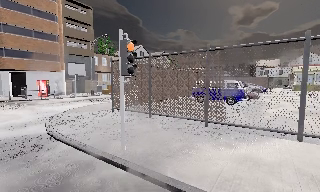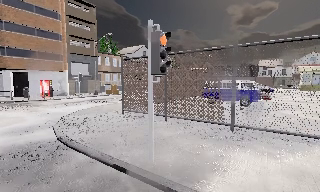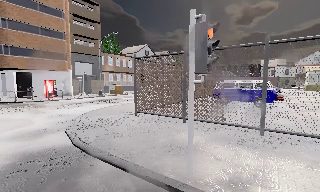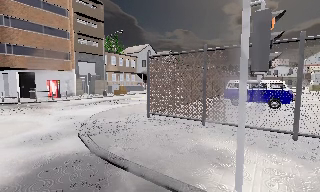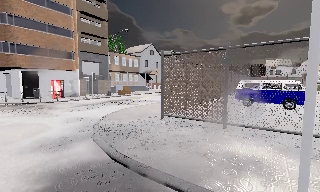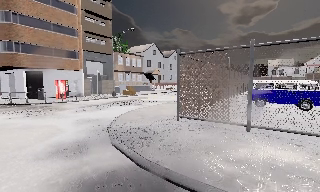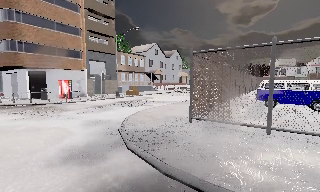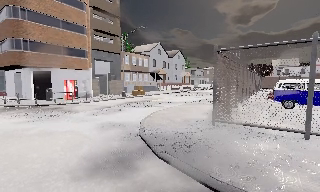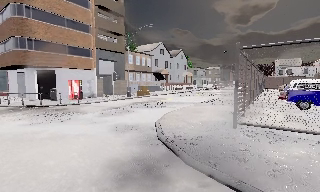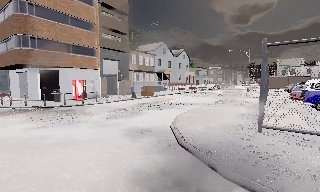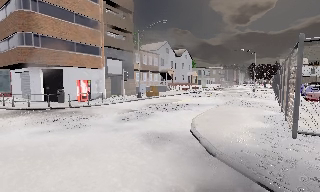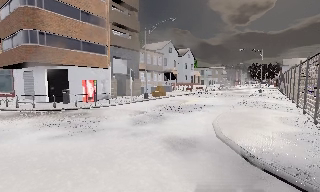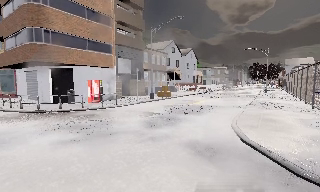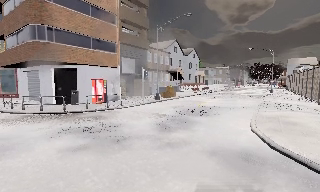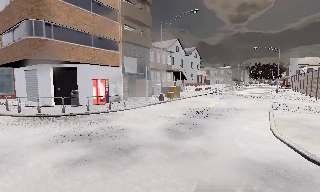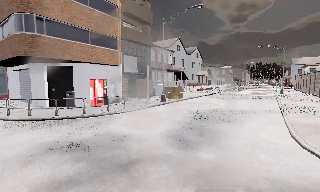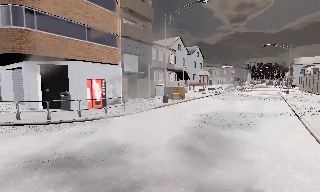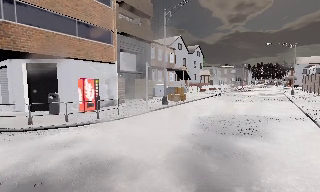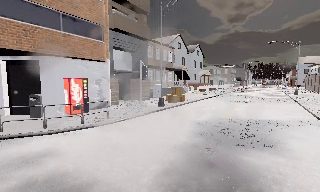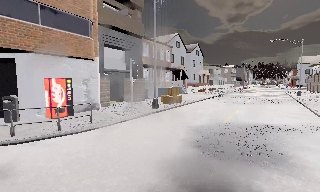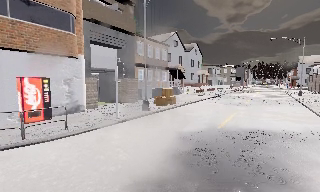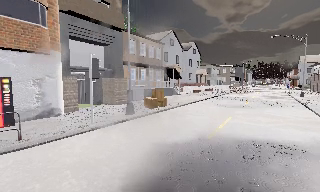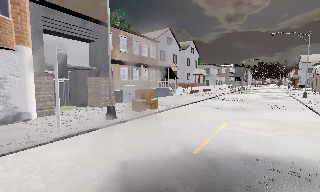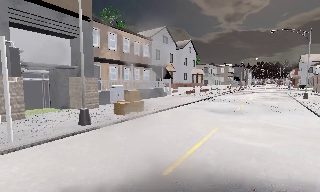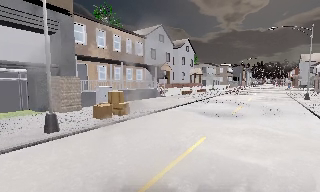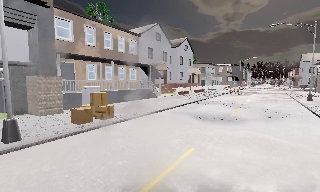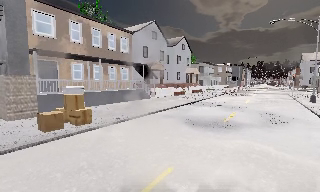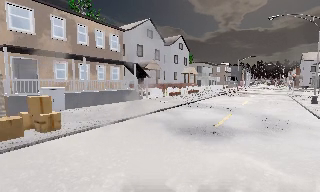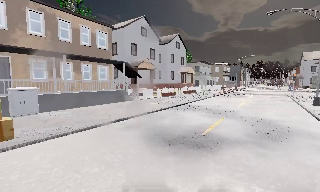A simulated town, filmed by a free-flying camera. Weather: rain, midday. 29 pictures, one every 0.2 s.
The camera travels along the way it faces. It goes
forward.
0.0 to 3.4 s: The camera travels to its left and forward, about 14 m, so close, fixed things drift to the right.
3.4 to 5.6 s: The camera travels forward and to its right, about 13 m, so what stands in front looms larger.
The film runs forward here.
